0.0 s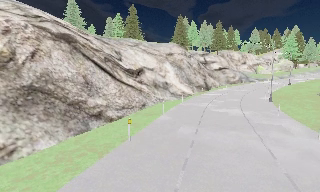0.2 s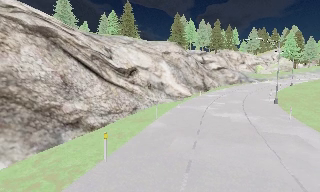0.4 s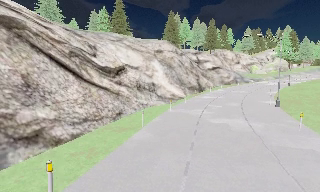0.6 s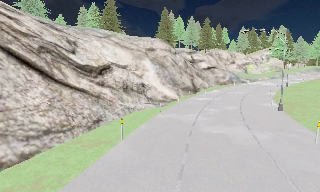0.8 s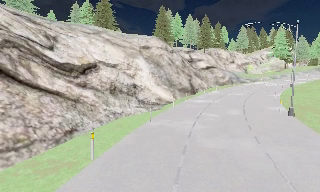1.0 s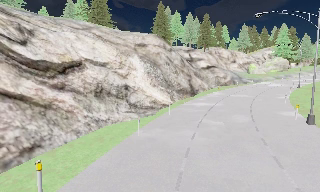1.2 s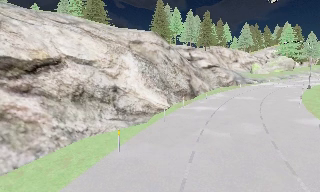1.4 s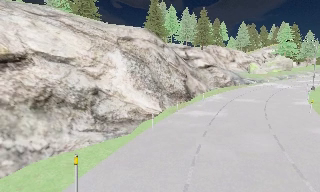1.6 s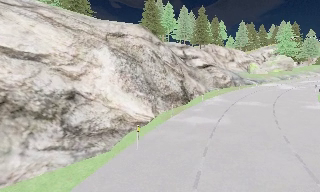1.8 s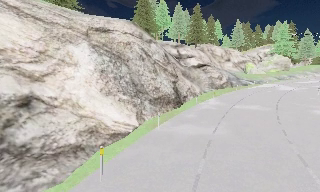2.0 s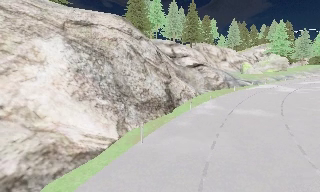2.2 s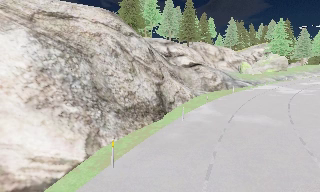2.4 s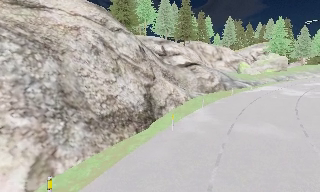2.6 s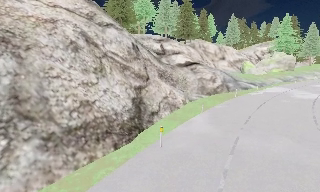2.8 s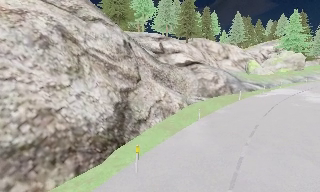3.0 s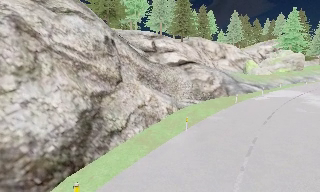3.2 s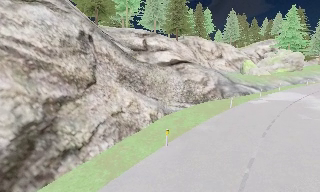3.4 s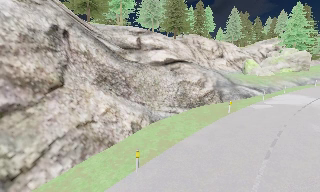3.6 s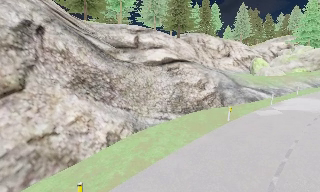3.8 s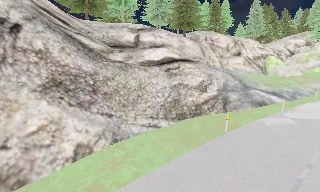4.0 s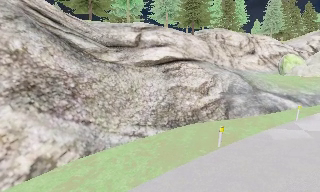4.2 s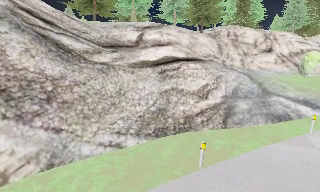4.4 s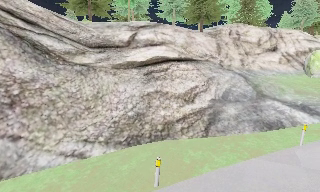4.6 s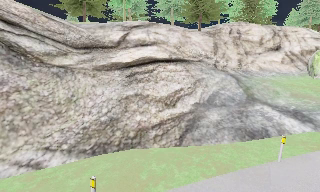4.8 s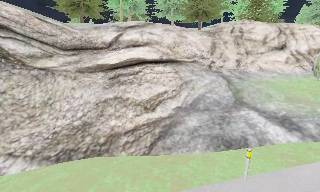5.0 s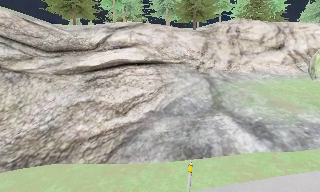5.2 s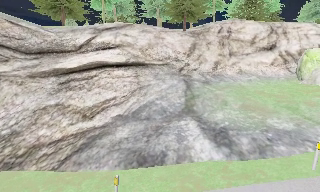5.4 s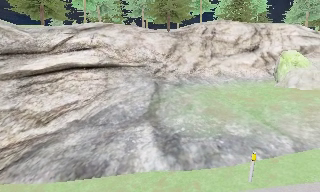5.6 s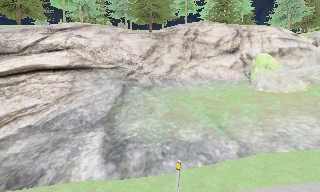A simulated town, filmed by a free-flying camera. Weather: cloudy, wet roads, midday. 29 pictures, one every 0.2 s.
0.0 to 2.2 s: The camera travels forward, about 25 m, so what stands in front looms larger.
2.2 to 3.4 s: The camera travels forward and to its right, about 13 m, so what stands in front looms larger.
3.4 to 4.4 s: The camera pans to its left, which is counterclockwise from overhead, by about 20 degrees. It travels to its right and forward, about 11 m.
4.4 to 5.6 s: The camera travels to its right, about 13 m, so close, fixed things drift to the left.
The film runs forward here.
